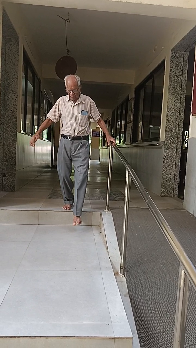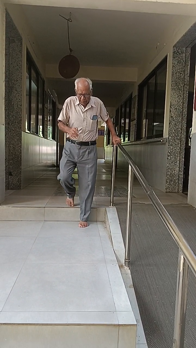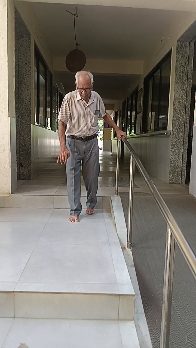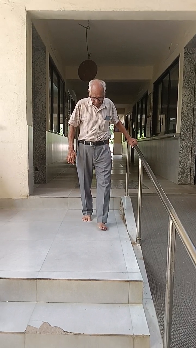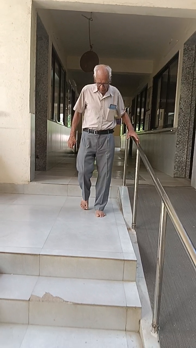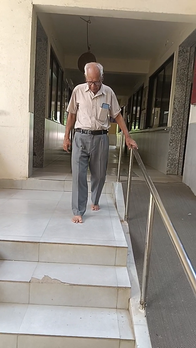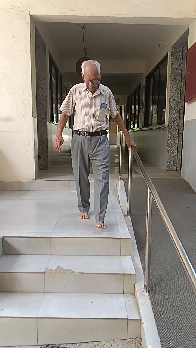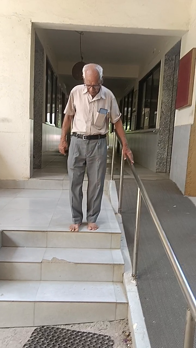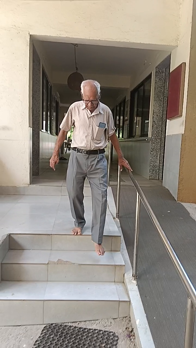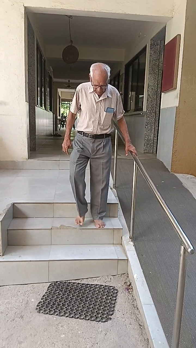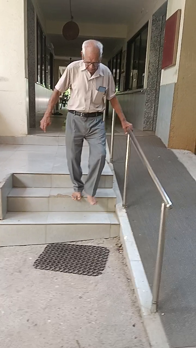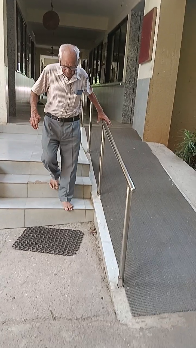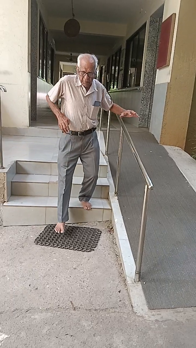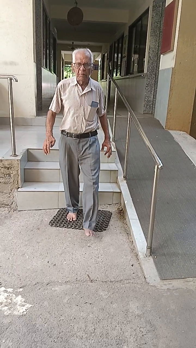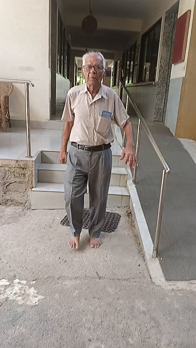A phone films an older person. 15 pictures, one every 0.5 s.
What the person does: Going down stairs.
